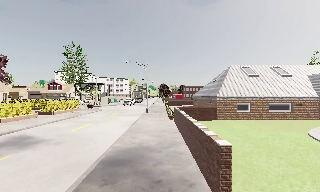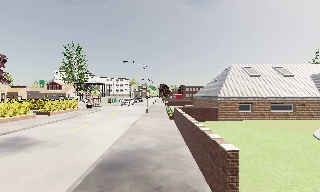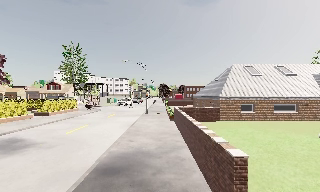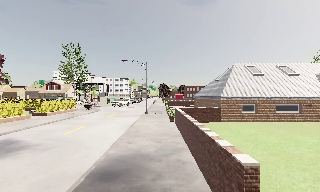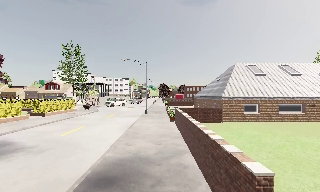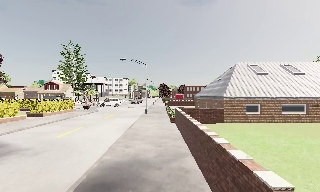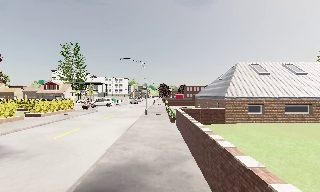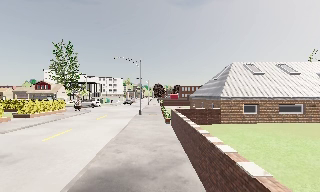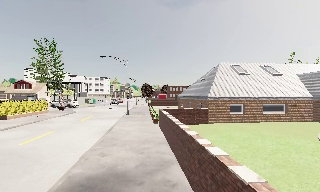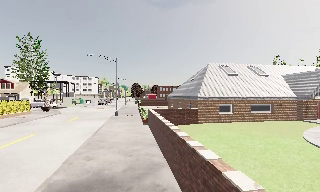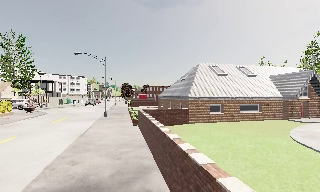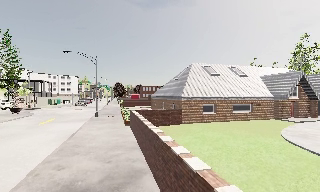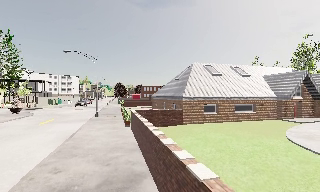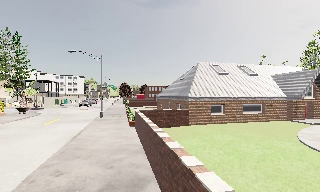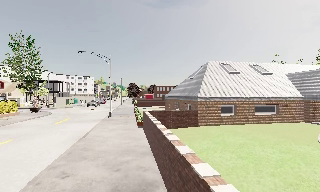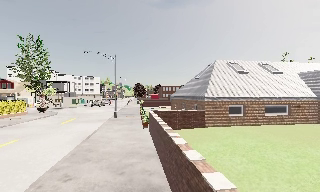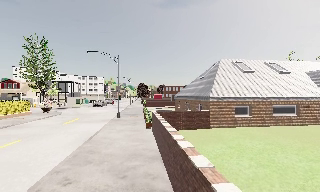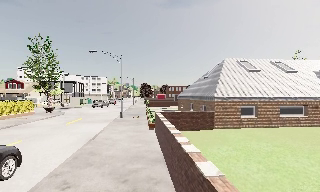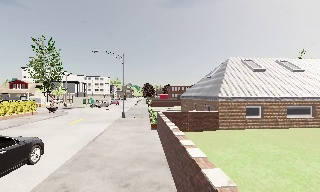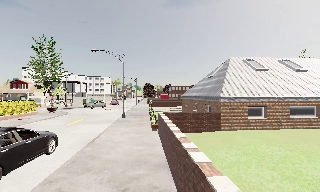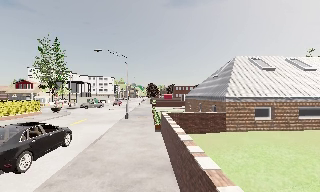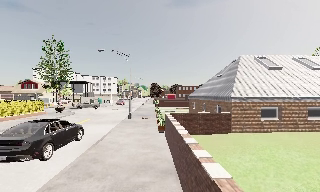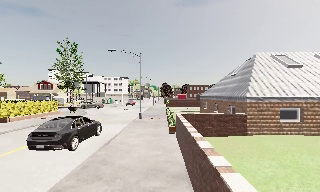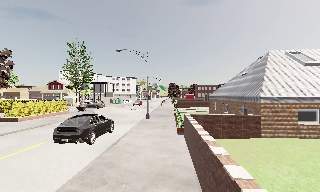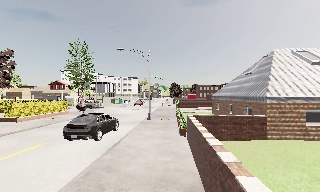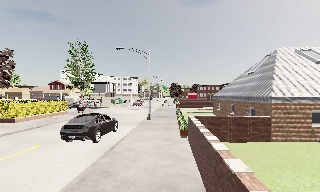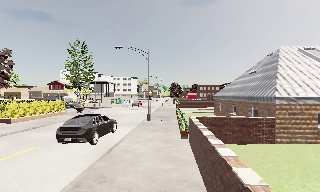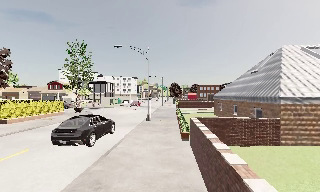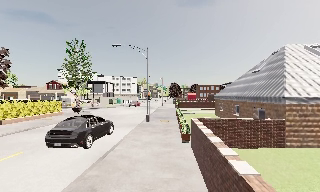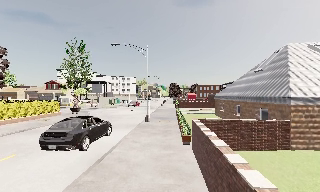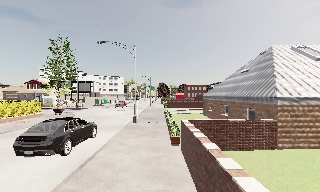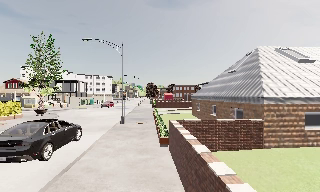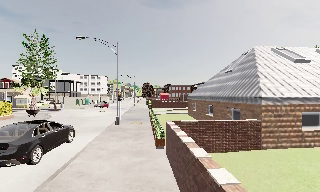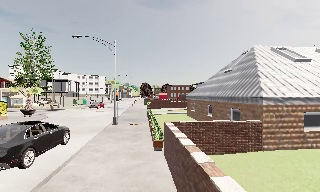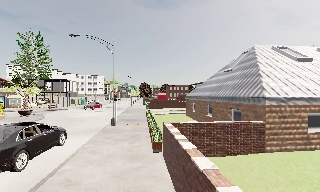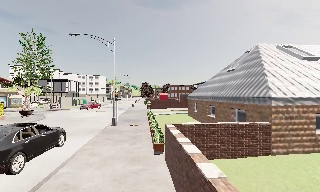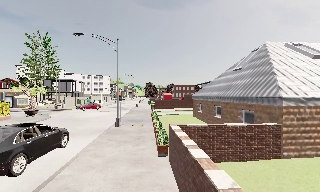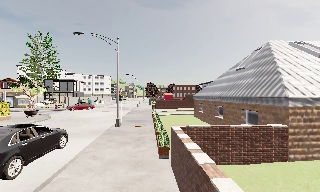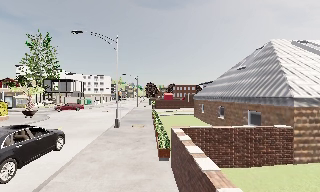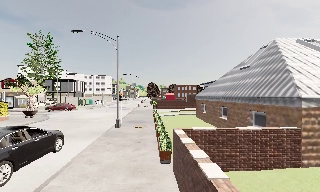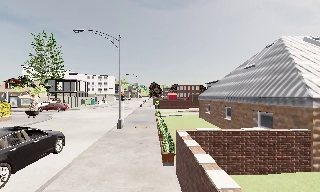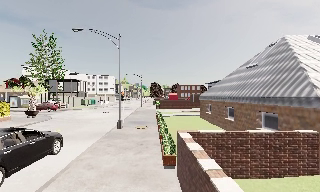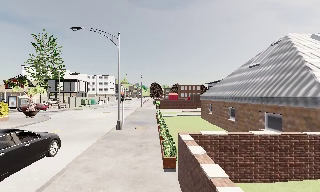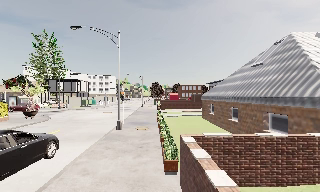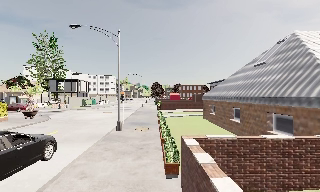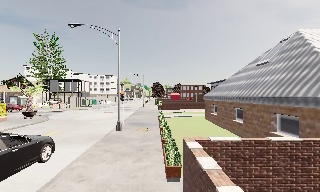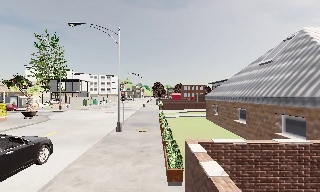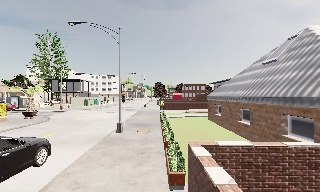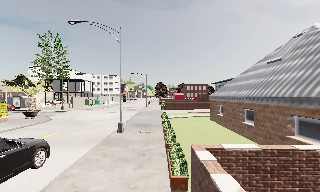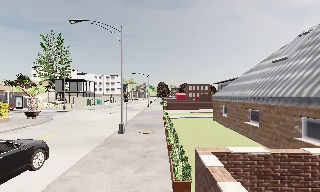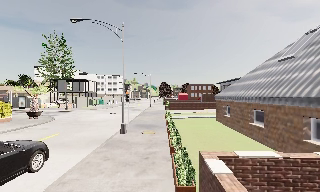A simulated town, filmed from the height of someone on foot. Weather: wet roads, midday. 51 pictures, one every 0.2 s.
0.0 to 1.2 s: The camera travels forward, about 2 m, so what stands in front looms larger.
1.2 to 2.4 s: The scene slides to the left, as the camera pans about 15 degrees to its right. It travels forward, about 1.5 m, so what stands in front looms larger.
2.4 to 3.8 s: The scene slides to the right, as the camera pans about 10 degrees to its left. It travels forward, about 2 m, so what stands in front looms larger.
3.8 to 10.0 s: The camera travels forward, about 8 m, so what stands in front looms larger.
The film runs forward here.
